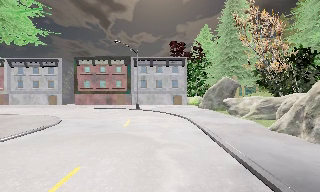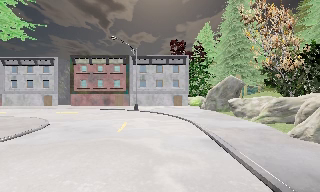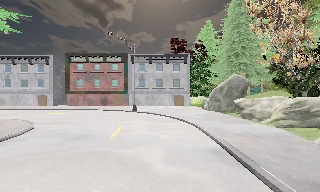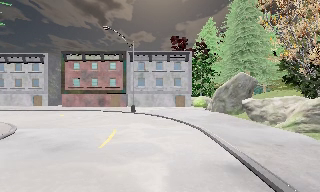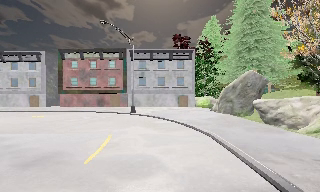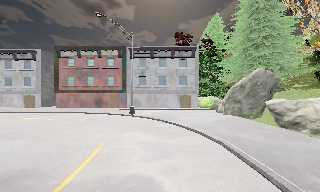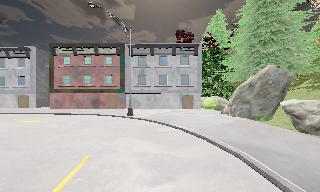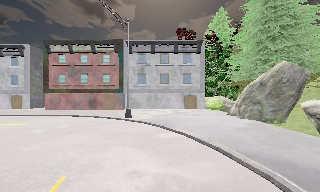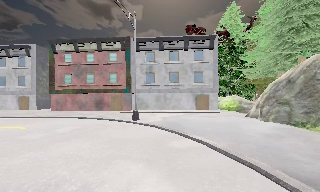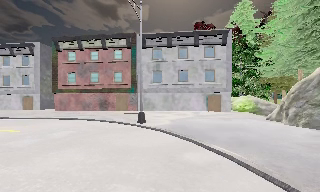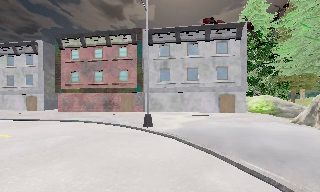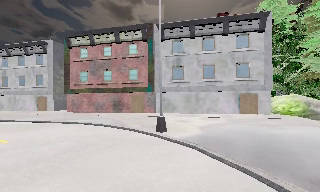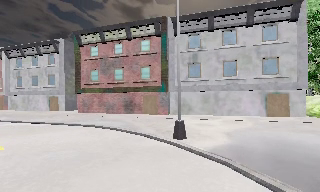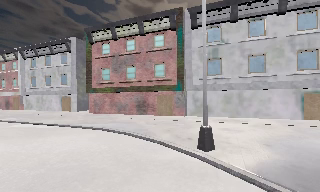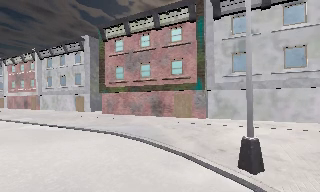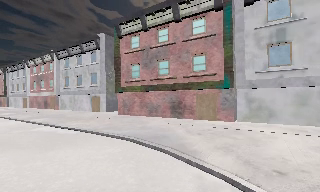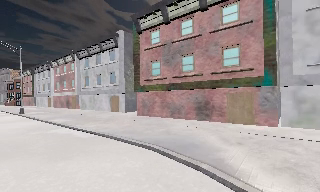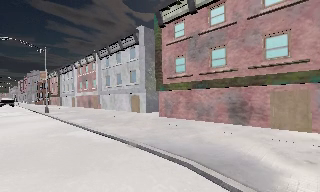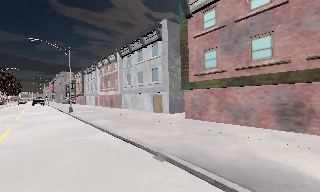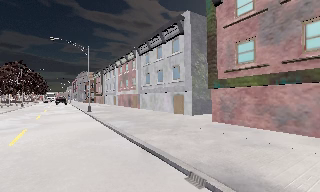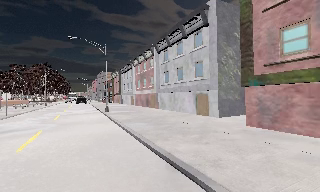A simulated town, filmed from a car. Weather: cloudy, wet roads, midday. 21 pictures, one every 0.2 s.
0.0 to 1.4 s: The camera travels forward, about 8 m, so what stands in front looms larger.
1.4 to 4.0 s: The camera swings to its left by about 60 degrees, and the scene slides to the right. It travels forward, about 16 m.
The film runs forward here.
